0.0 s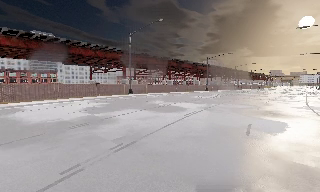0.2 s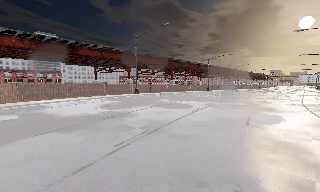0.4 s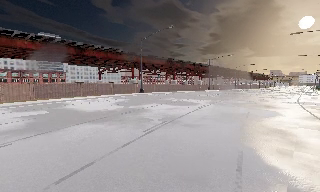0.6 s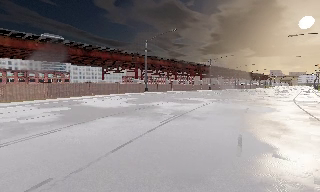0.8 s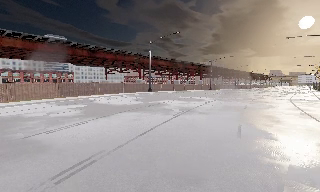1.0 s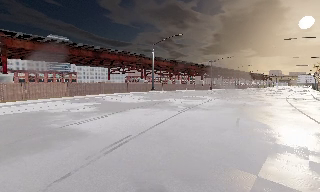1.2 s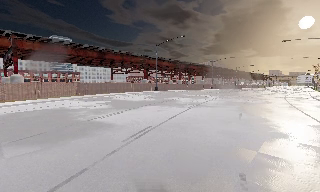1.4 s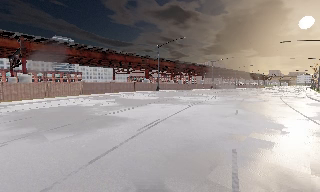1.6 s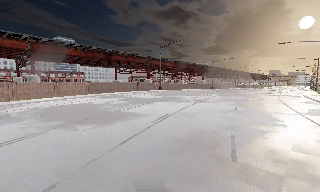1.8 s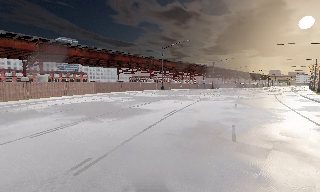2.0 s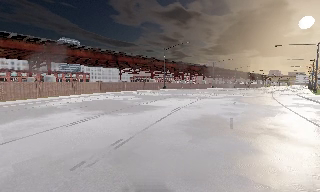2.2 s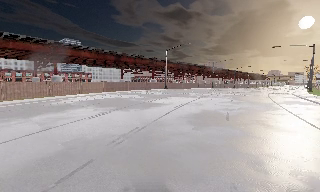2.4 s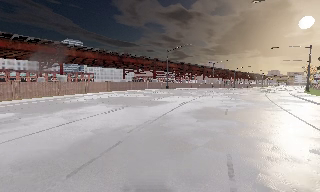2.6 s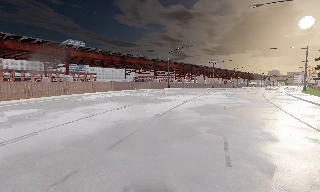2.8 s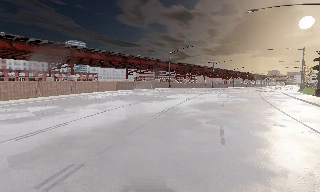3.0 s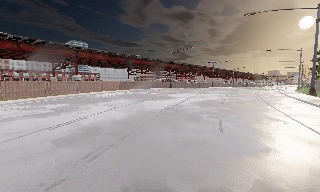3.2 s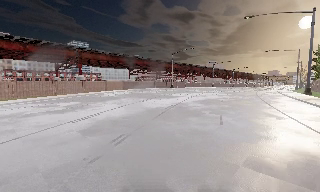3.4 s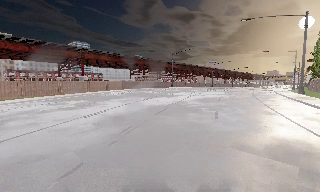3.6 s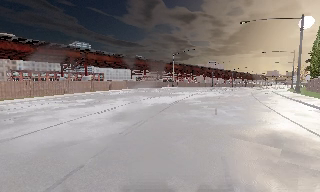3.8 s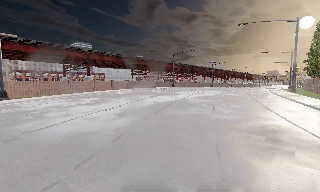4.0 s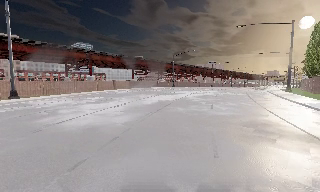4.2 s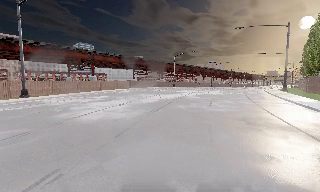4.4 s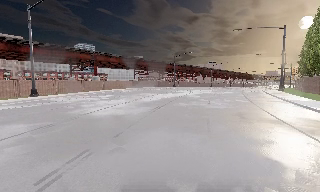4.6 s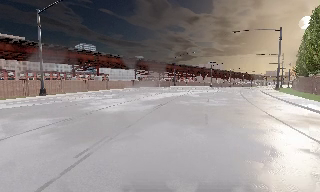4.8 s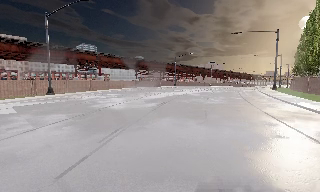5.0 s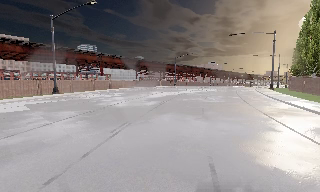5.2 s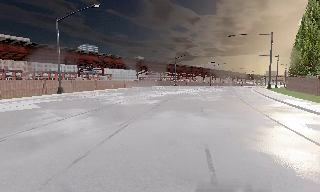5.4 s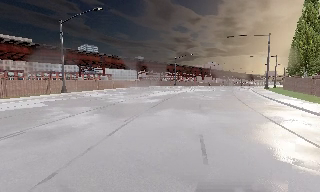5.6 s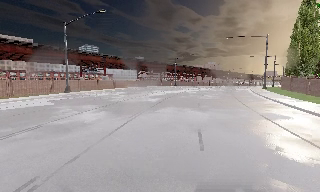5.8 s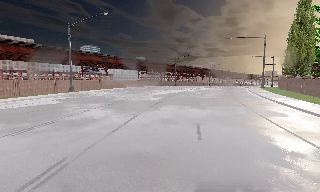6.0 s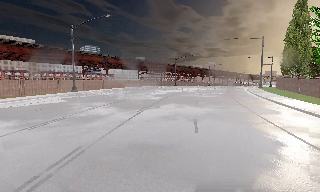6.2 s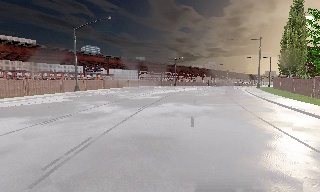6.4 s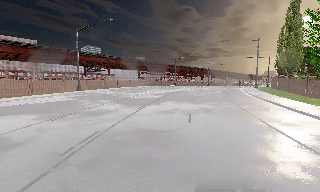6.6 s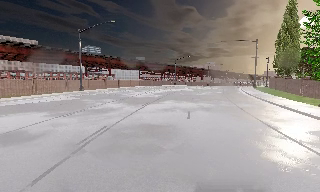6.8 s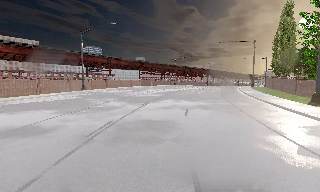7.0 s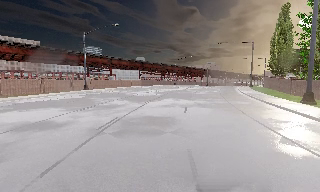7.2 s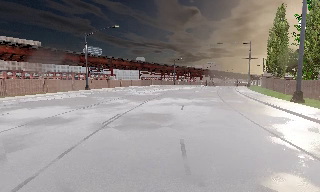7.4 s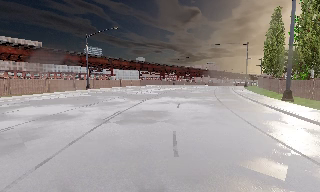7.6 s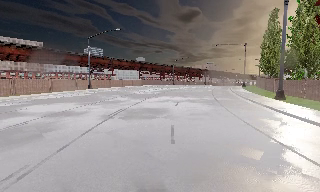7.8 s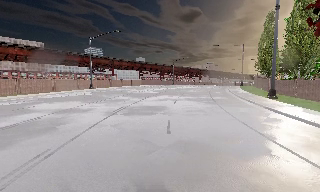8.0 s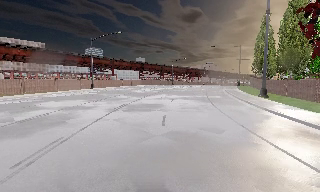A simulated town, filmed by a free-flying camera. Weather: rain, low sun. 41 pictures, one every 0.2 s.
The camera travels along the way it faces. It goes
backward.
0.0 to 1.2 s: The camera travels backward and to its left, about 9 m, so what stands in front gets smaller.
1.2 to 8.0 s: The camera travels backward, about 35 m, so what stands in front gets smaller. It loses speed.
The film runs backward here.
